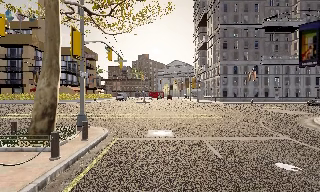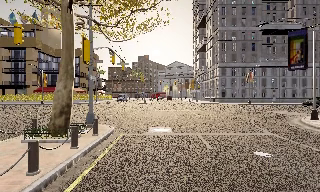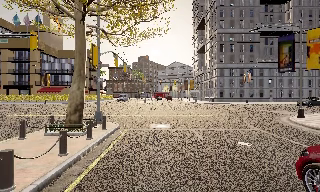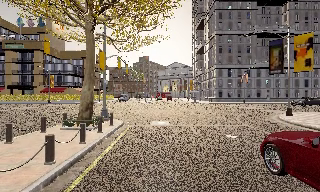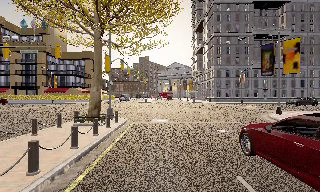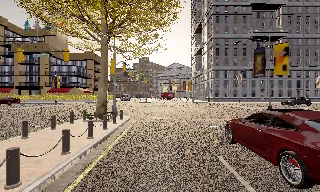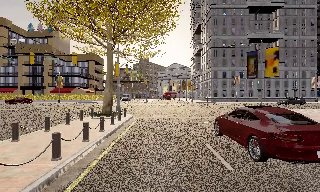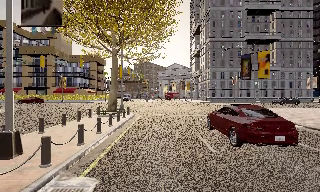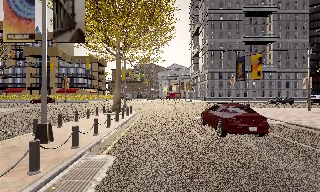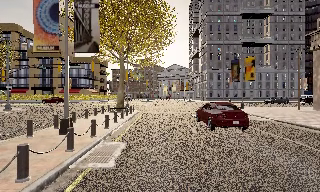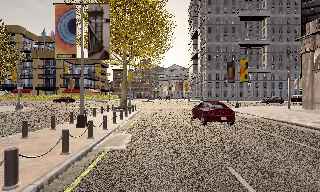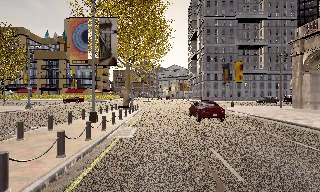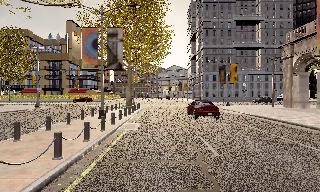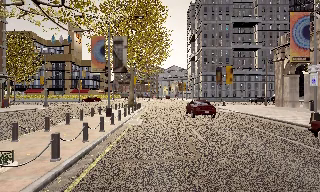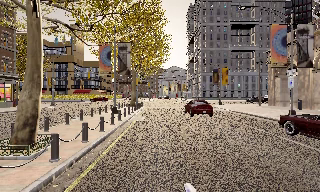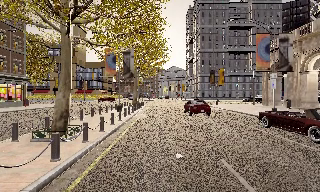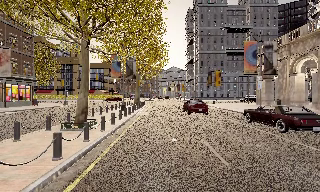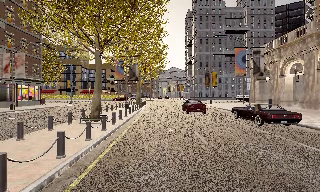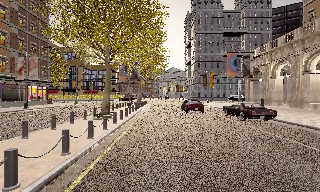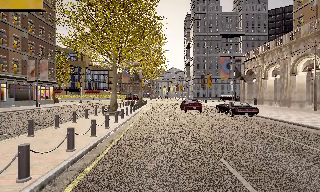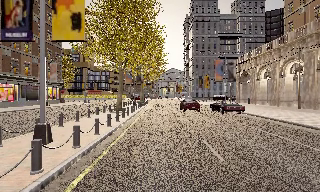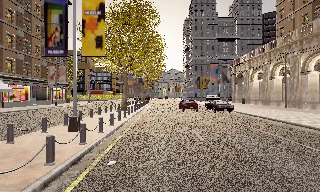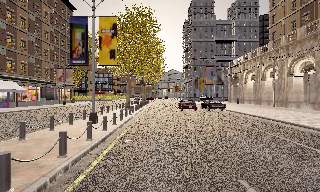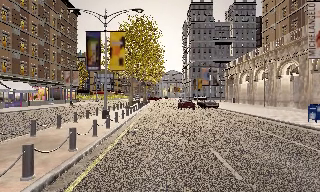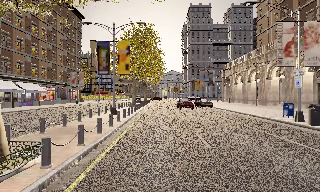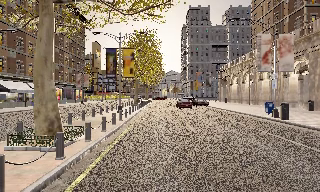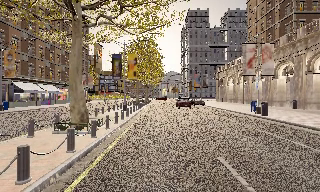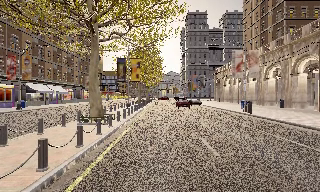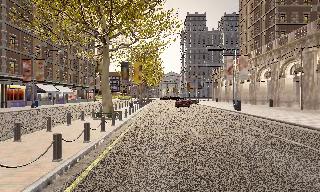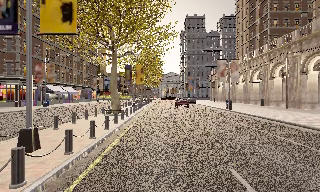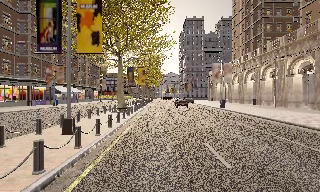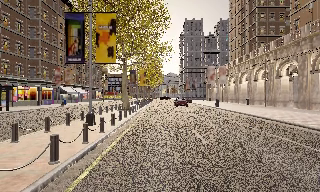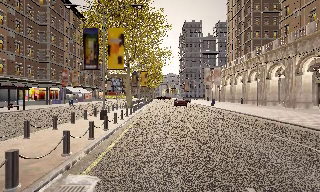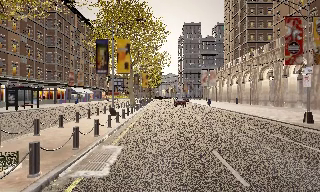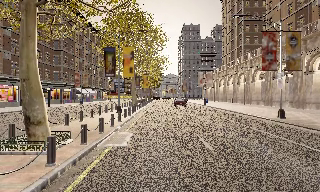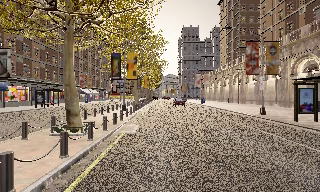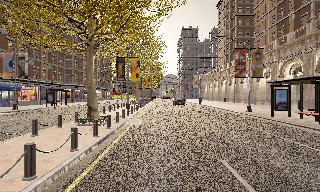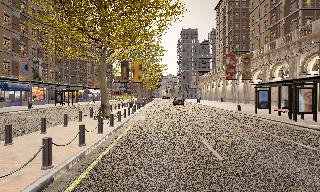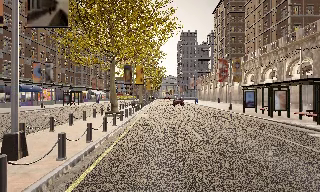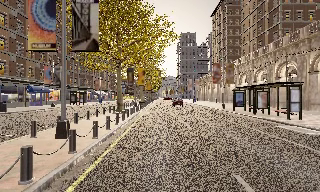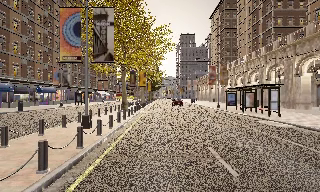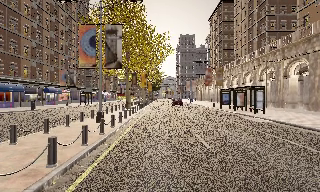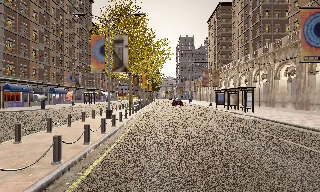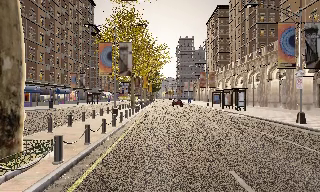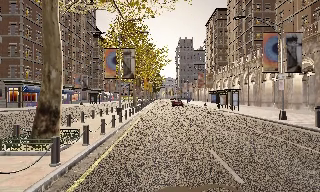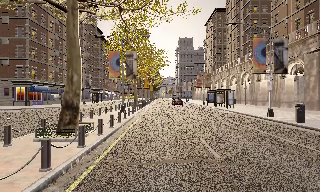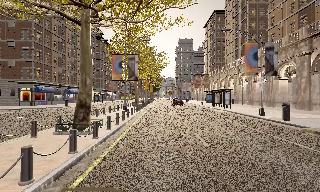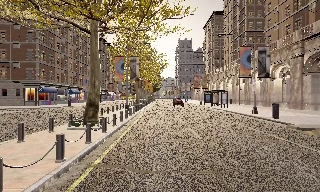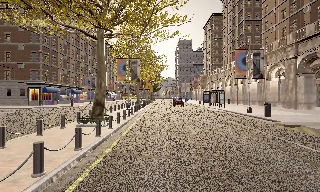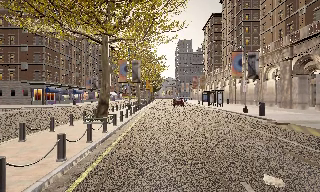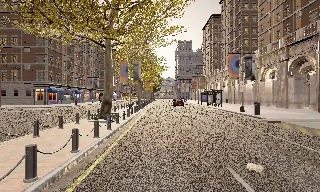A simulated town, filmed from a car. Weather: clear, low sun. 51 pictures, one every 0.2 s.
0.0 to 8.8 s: The camera travels backward, about 80 m, so what stands in front gets smaller.
8.8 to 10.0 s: The camera travels backward, about 6 m, so what stands in front gets smaller. It loses speed.
The film runs backward here.
